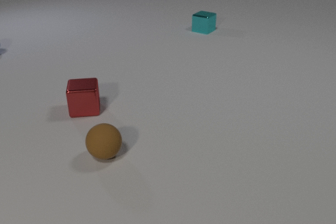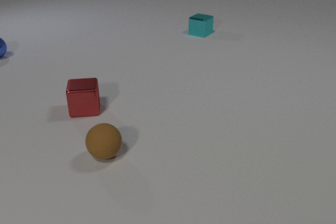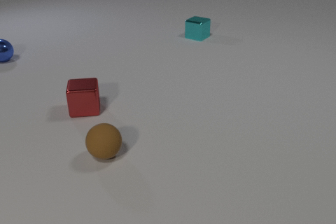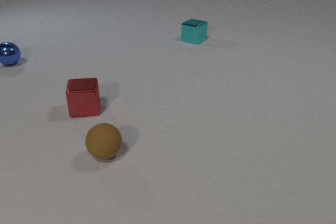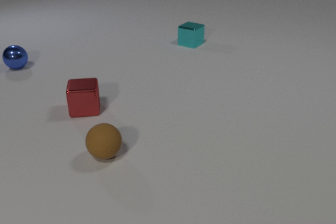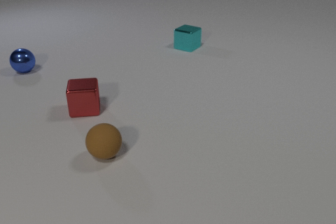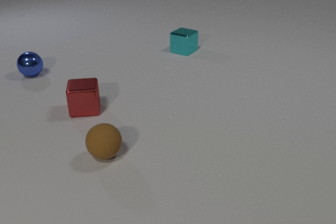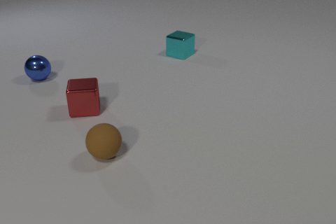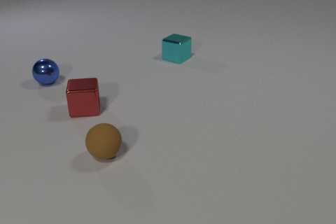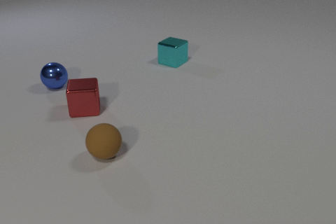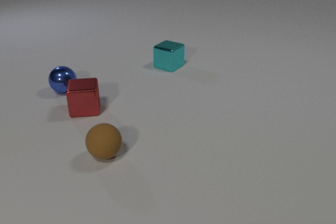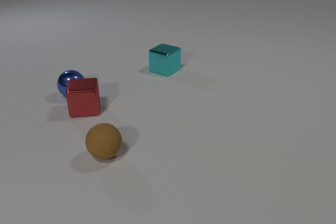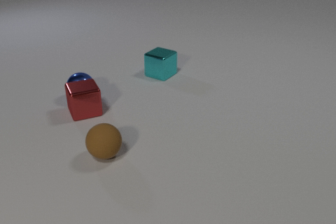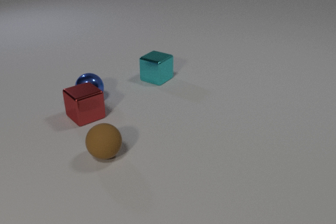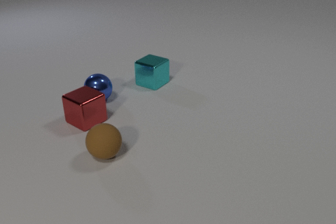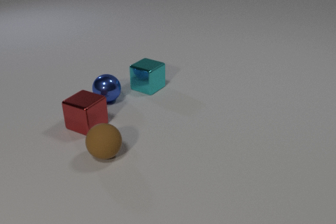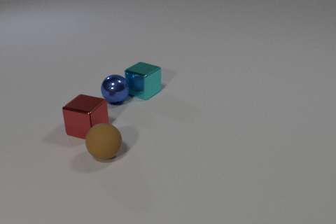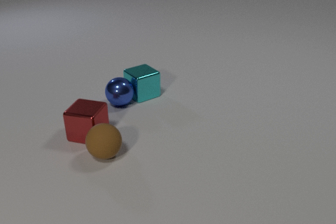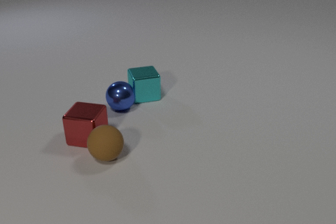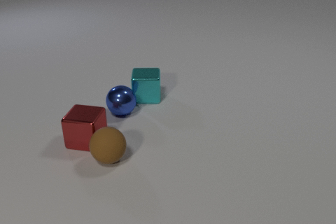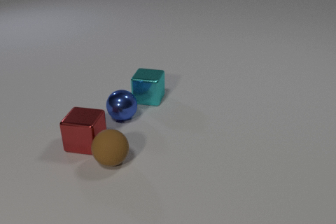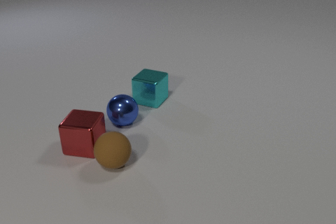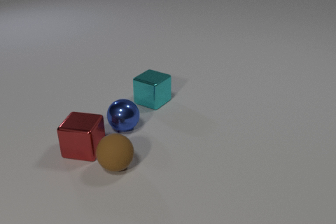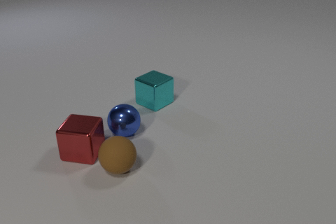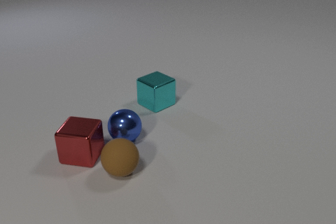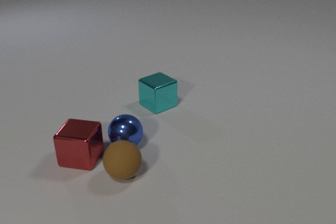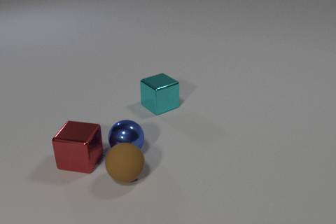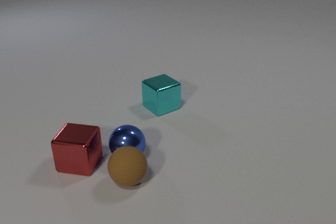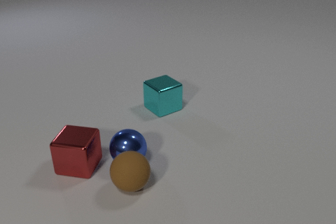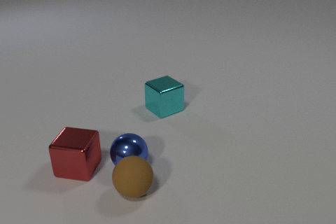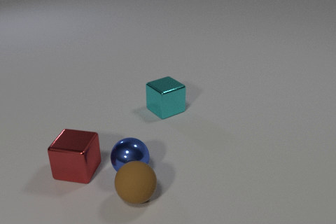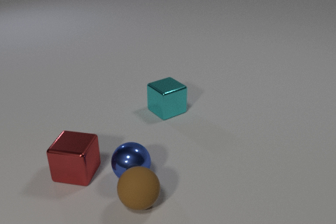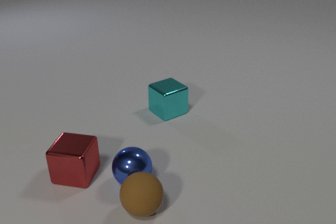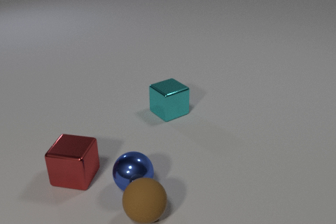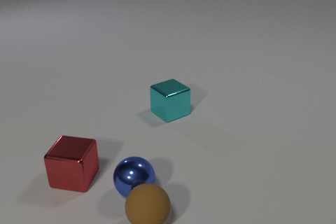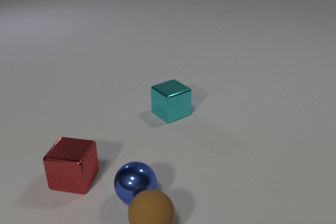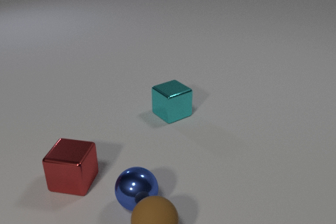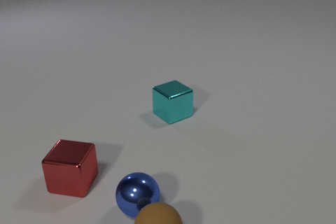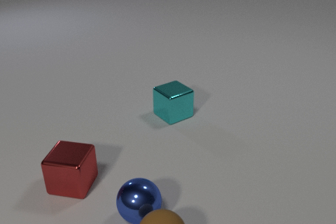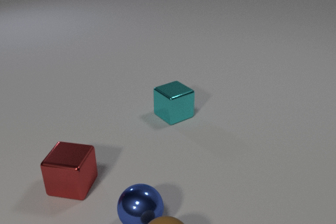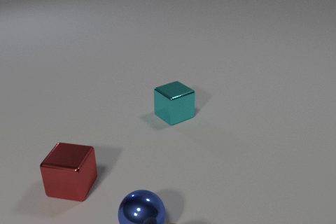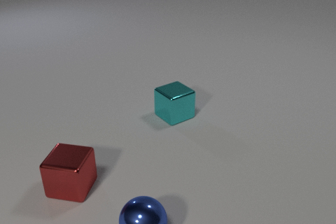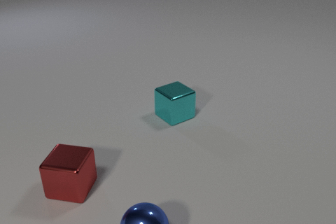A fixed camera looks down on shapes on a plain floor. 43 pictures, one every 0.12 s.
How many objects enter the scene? 0.
How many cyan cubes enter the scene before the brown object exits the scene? 0.
Are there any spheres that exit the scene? yes.
0.00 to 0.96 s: The blue metal sphere rolls toward the camera and to the right. The cyan metal cube slides toward the camera.
0.96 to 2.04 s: The blue metal sphere rolls to the right and toward the camera. The red metal cube slides toward the camera, spins so that its near face slides to the right, counterclockwise seen from above. The cyan metal cube slides toward the camera, spins so that its near face slides to the left, clockwise seen from above. The blue metal sphere and the red metal cube collide. The blue metal sphere and the cyan metal cube collide.
2.04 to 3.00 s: The blue metal sphere rolls toward the camera. The red metal cube slides toward the camera. The cyan metal cube slides toward the camera and to the right, spins so that its near face slides to the left, clockwise seen from above. The brown rubber sphere rolls toward the camera and to the right. The red metal cube and the brown rubber sphere collide.
3.00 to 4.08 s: The blue metal sphere rolls toward the camera. The red metal cube slides toward the camera. The cyan metal cube slides toward the camera and to the right. The brown rubber sphere rolls toward the camera. The blue metal sphere and the brown rubber sphere collide.
4.08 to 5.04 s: The blue metal sphere rolls toward the camera. The red metal cube slides toward the camera. The cyan metal cube moves, and ends about where it began. The brown rubber sphere rolls toward the camera, leaves at the bottom edge.
